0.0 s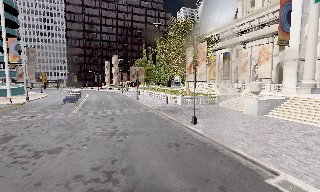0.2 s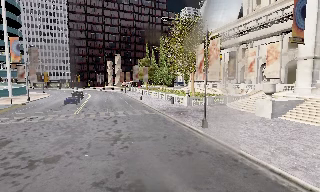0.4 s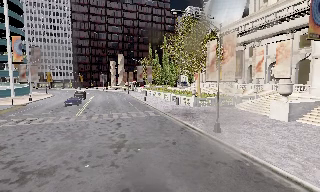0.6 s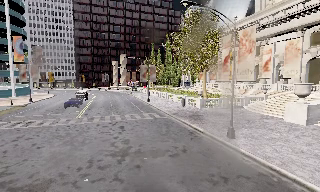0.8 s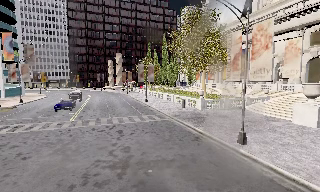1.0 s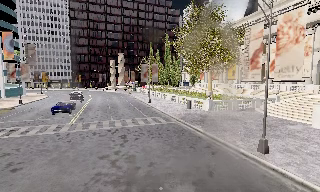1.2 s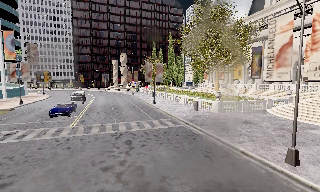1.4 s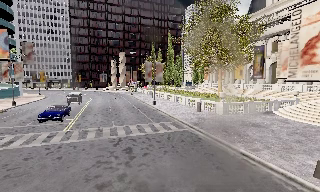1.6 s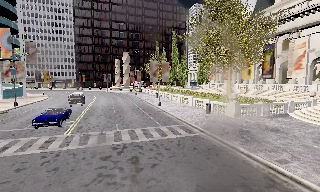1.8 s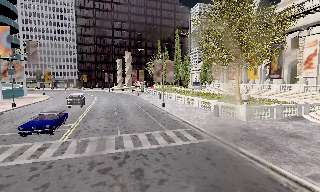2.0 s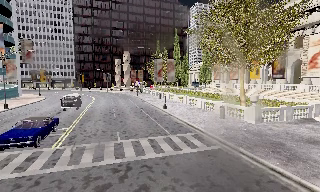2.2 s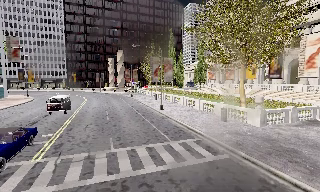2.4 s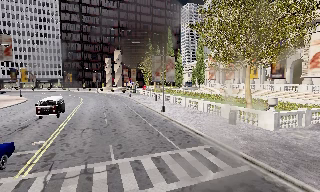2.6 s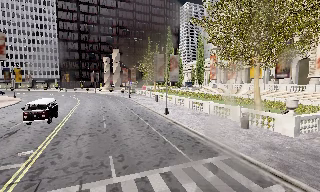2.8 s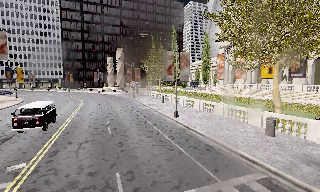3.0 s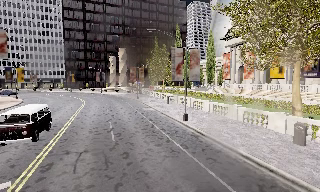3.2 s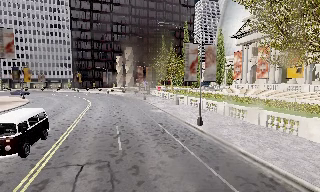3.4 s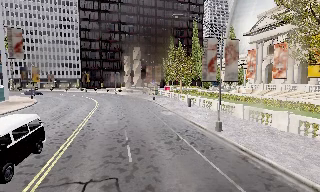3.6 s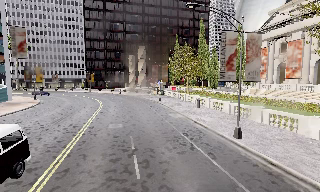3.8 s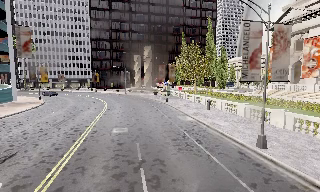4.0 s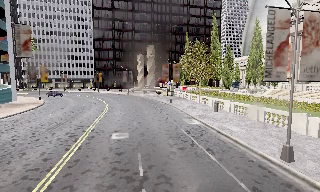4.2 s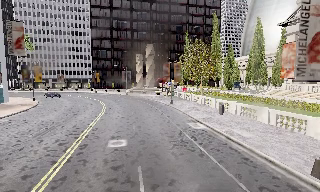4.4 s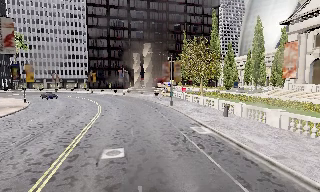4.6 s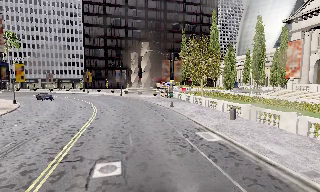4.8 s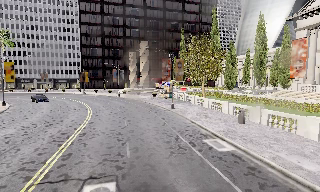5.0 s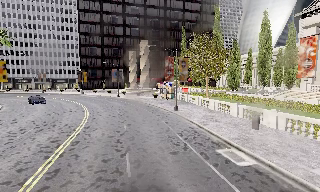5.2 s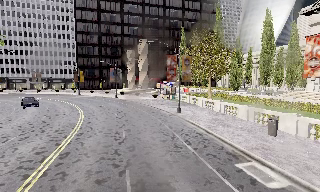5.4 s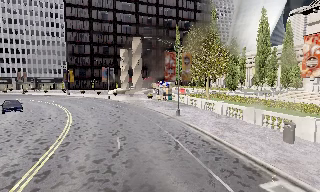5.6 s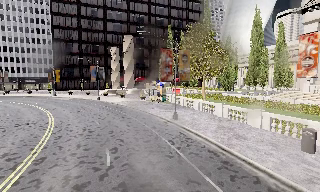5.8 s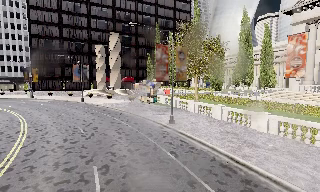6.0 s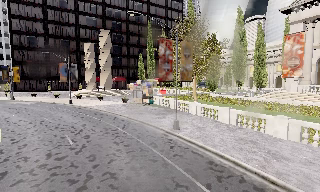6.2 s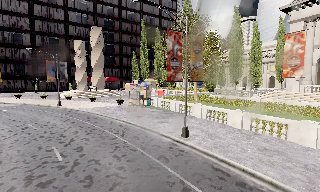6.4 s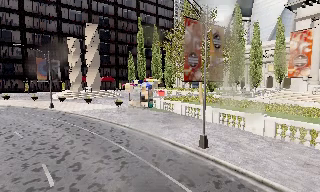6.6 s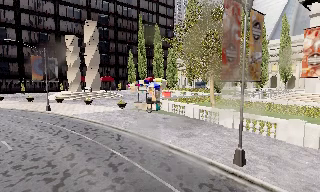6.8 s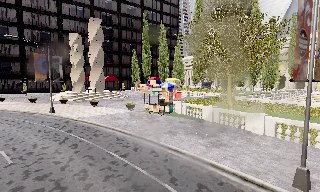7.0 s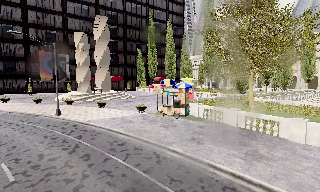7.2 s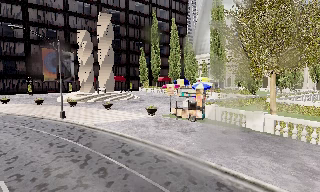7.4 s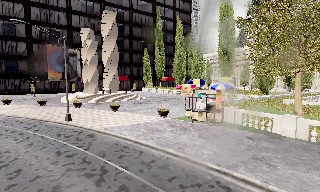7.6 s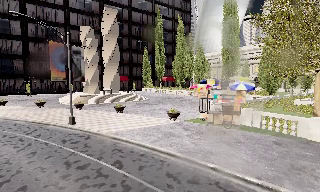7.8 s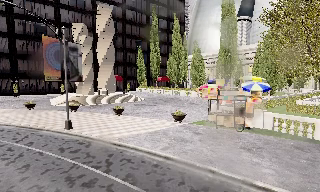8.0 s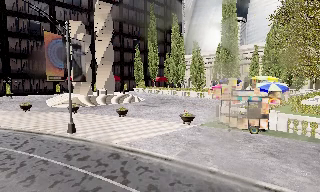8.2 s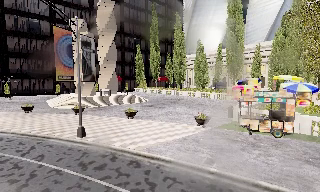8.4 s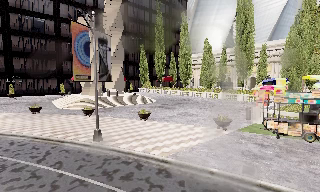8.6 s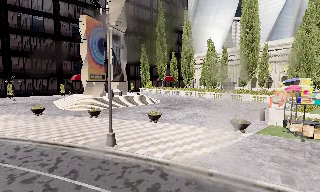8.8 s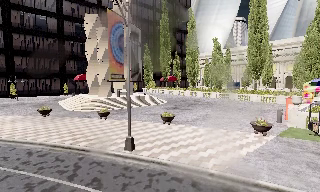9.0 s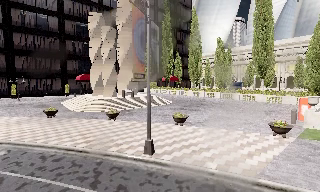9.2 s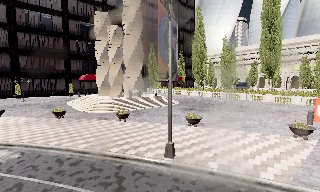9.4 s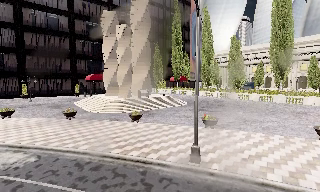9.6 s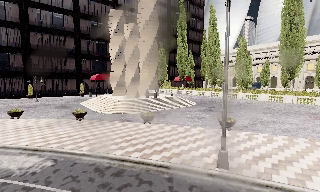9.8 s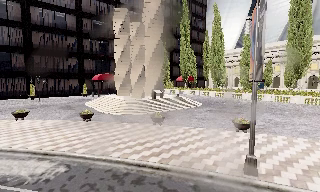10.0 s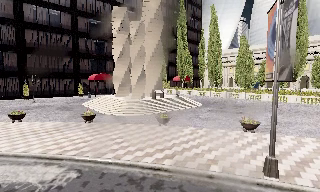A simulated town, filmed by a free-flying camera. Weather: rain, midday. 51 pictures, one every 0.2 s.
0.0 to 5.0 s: The camera travels forward, about 35 m, so what stands in front looms larger.
5.0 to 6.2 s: The camera pans to its right, which is clockwise from overhead, by about 20 degrees. It travels forward, about 11 m, so what stands in front looms larger.
6.2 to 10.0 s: The camera travels to its left and forward, about 25 m, so close, fixed things drift to the right. It loses speed.
The film runs forward here.
